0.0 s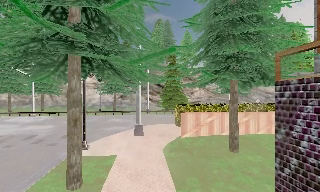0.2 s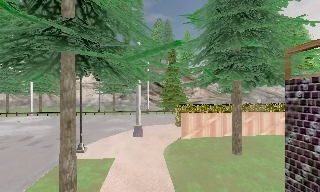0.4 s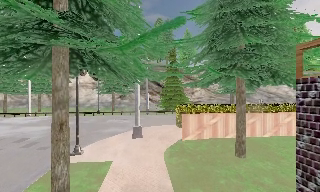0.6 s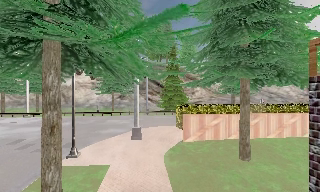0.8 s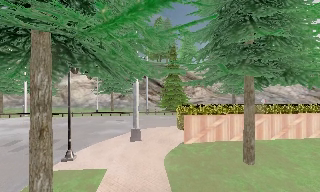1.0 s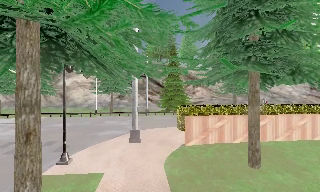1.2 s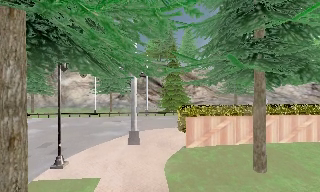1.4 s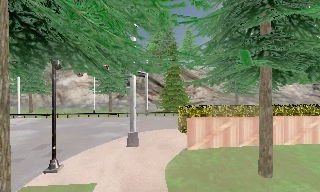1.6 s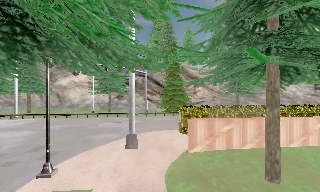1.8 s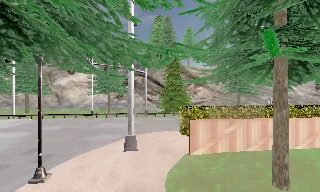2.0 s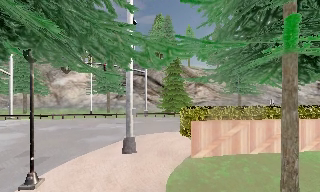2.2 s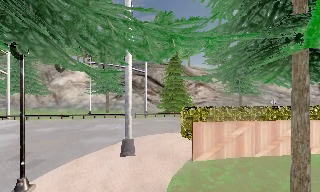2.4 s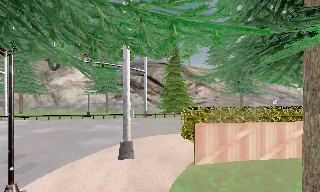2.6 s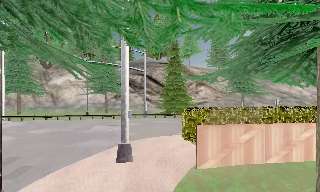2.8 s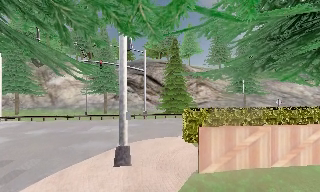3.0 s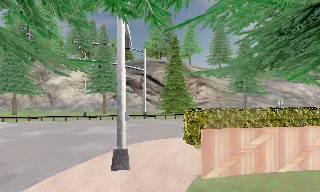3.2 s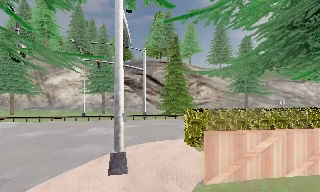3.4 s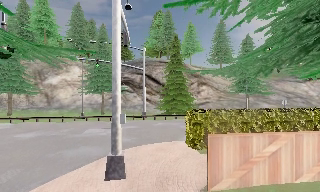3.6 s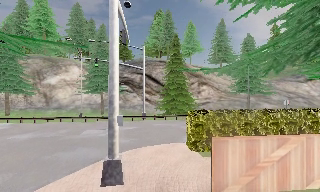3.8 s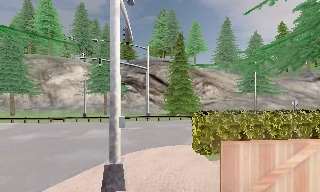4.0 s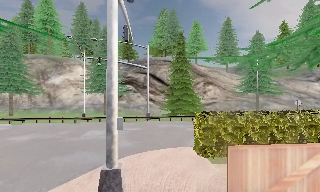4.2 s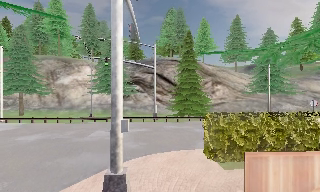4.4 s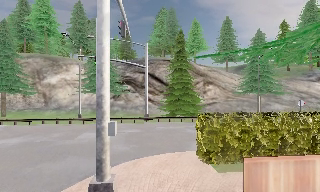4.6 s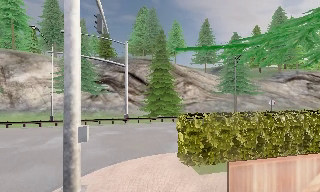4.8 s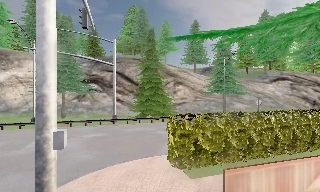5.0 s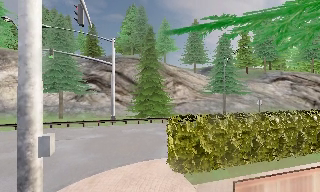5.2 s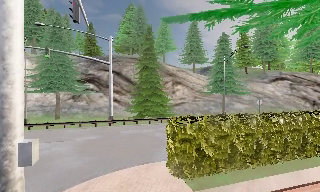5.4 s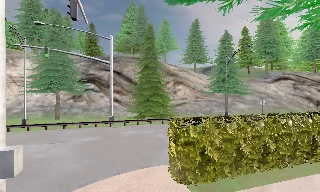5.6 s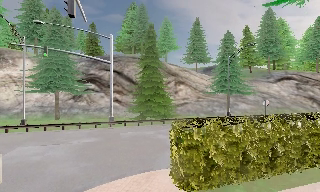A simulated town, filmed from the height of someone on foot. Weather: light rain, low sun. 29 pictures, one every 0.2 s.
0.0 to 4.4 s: The camera travels forward, about 7 m, so what stands in front looms larger.
4.4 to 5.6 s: The camera swings to its right by about 10 degrees, and the scene slides to the left. It travels forward, about 2 m, so what stands in front looms larger.
The film runs forward here.
